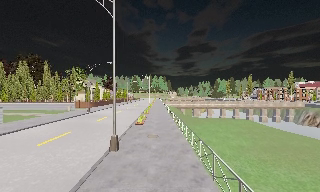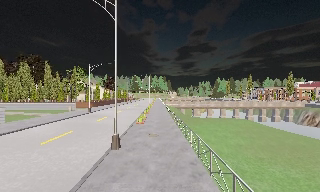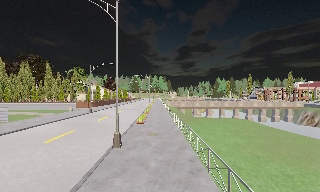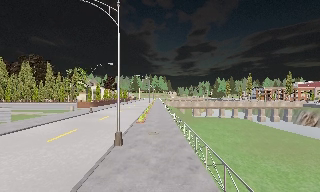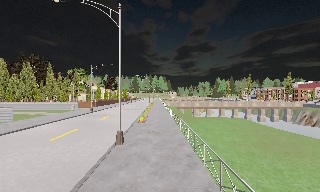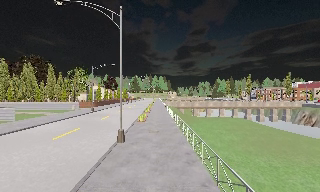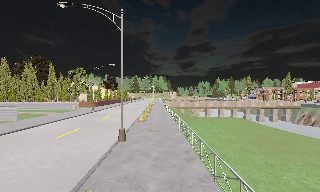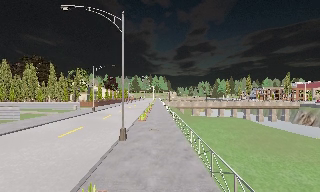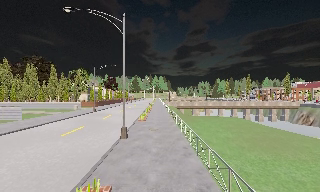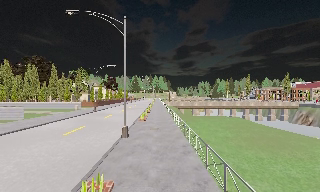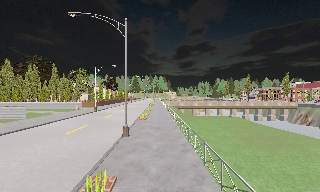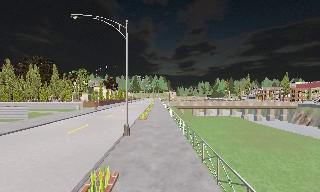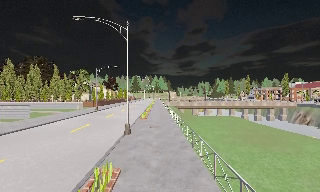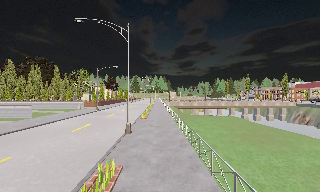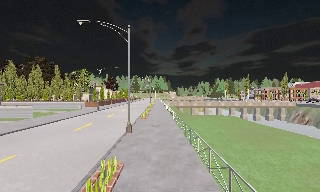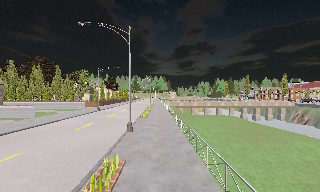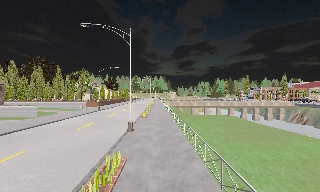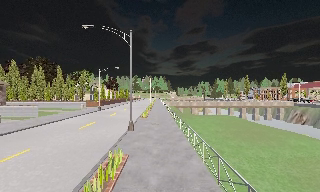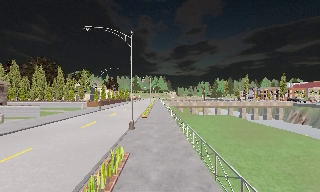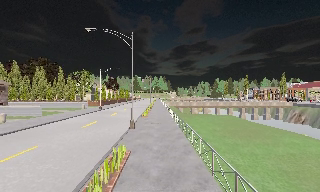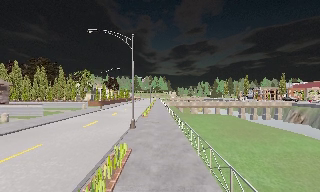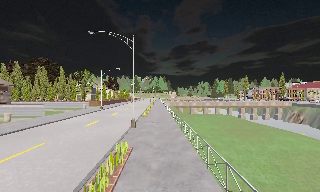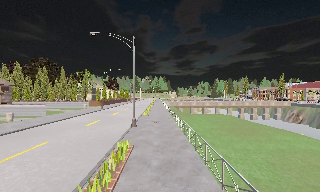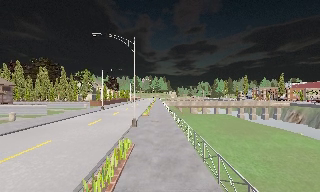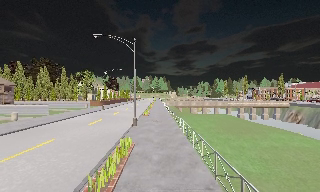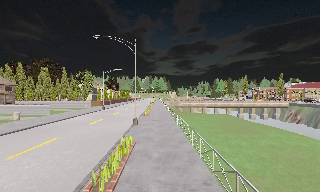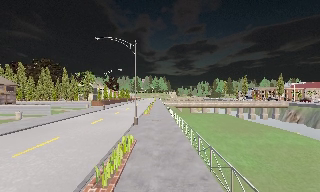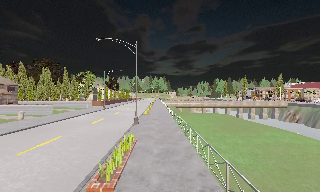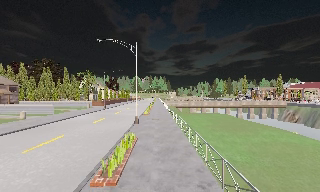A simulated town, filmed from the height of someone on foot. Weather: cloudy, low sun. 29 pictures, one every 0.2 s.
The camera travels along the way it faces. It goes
backward.
0.0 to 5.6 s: The camera travels backward, about 7 m, so what stands in front gets smaller.
The film runs backward here.
